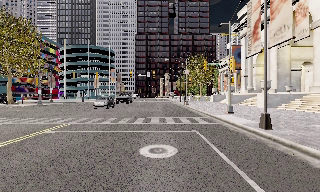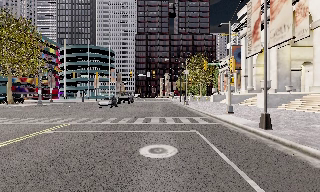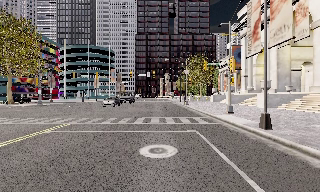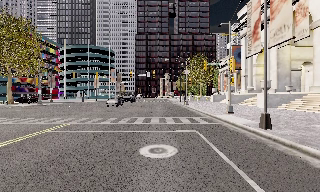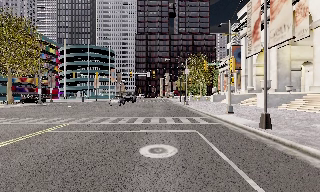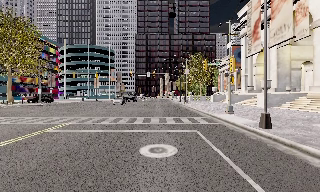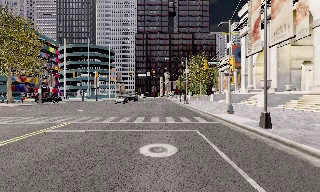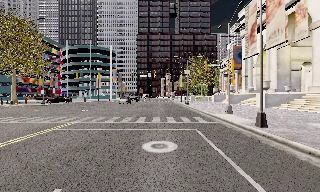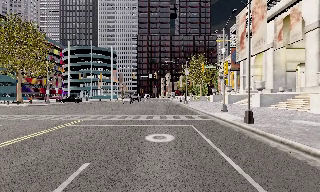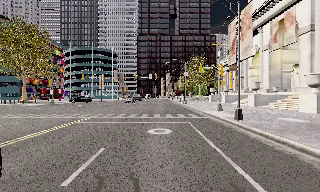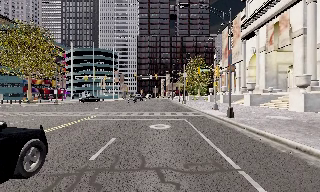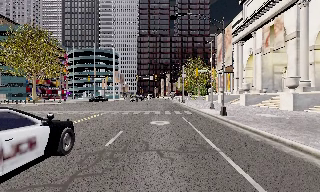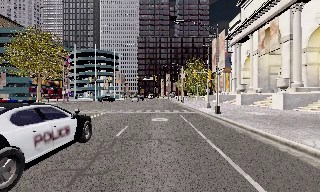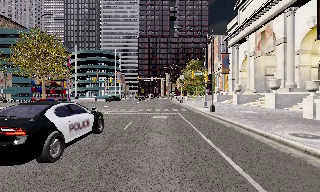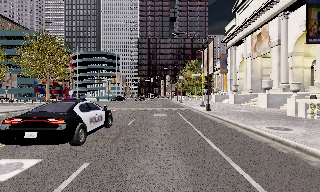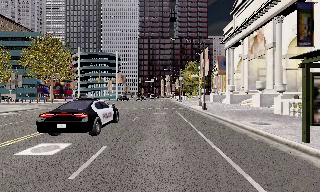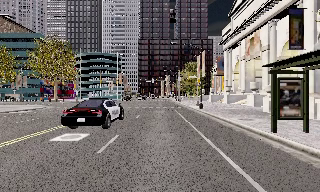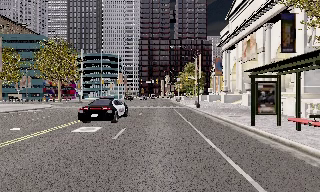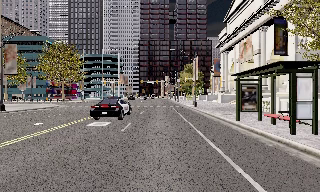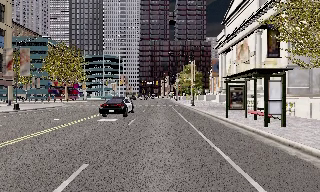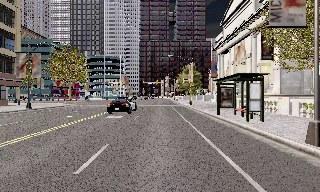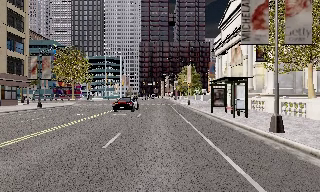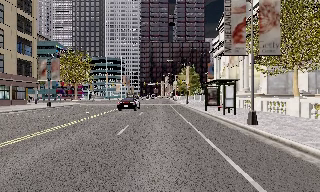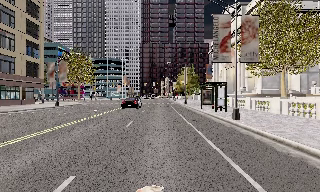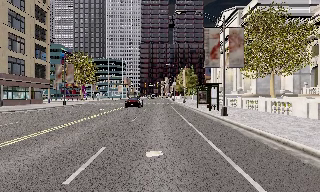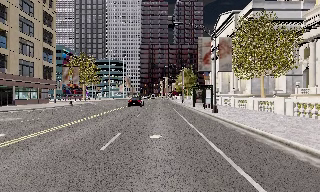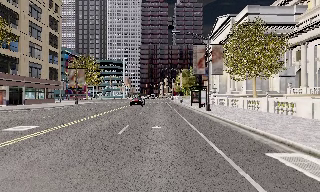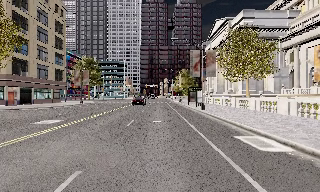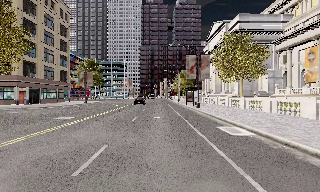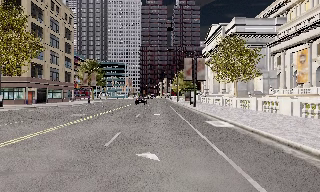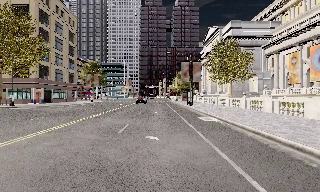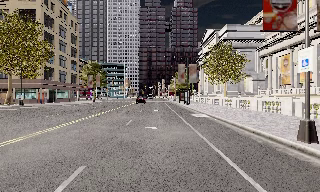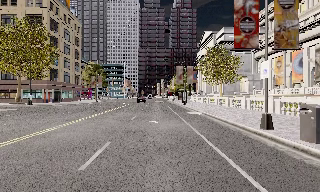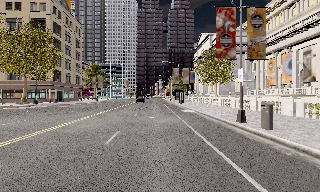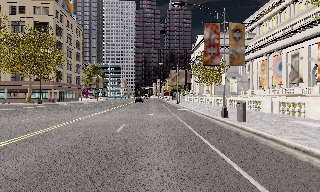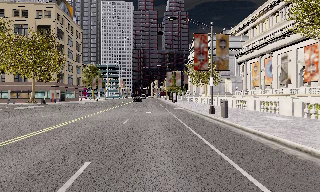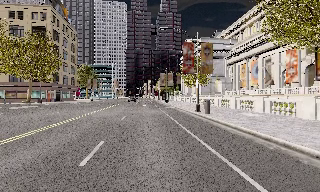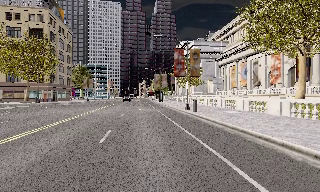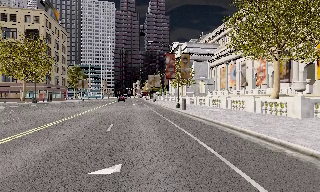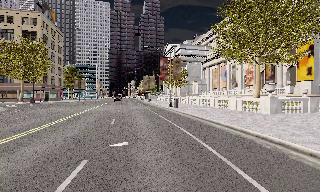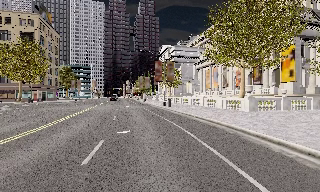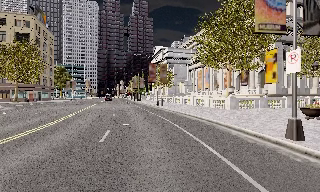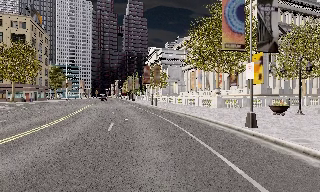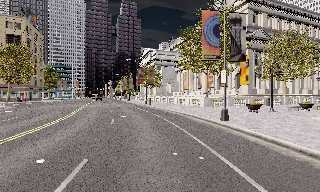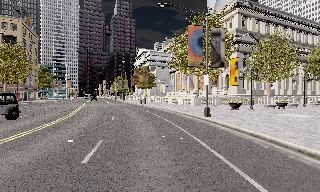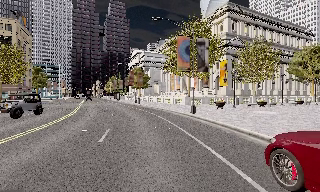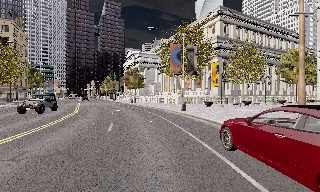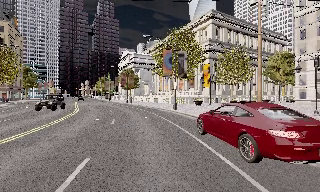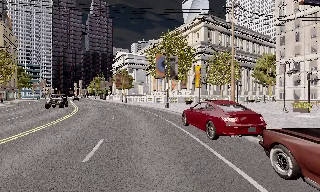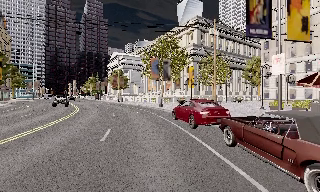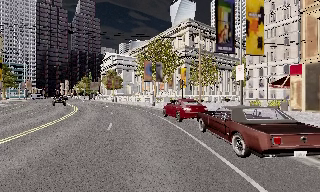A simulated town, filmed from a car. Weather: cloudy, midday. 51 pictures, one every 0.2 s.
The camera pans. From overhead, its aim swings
clockwise.
The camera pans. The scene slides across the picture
to the left.
0.0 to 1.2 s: The camera keeps its place and its aim.
1.2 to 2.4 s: The camera travels backward, about 6 m, so what stands in front gets smaller. It gains speed.
2.4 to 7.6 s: The scene slides to the left, as the camera pans about 10 degrees to its right. It travels backward, about 45 m, so what stands in front gets smaller.
7.6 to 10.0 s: The camera pans to its right, which is clockwise from overhead, by about 25 degrees. It travels backward, about 25 m, so what stands in front gets smaller.
The film runs backward here.
